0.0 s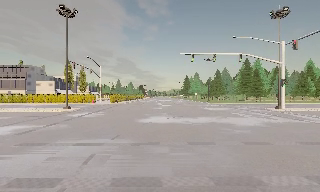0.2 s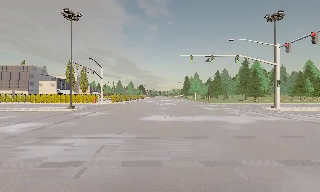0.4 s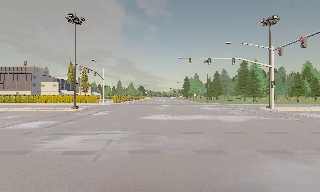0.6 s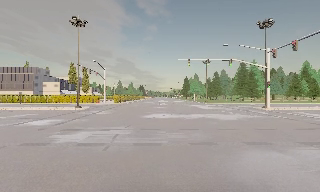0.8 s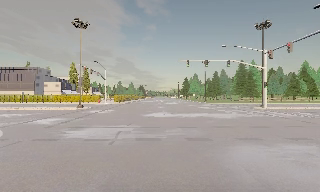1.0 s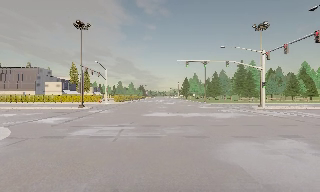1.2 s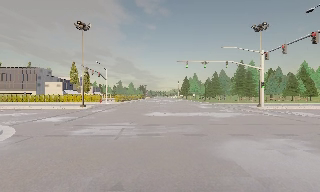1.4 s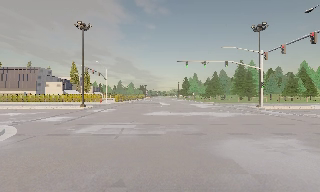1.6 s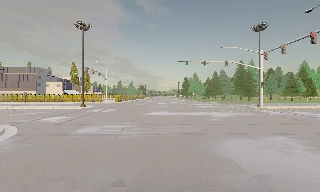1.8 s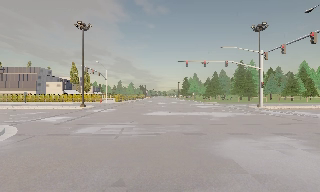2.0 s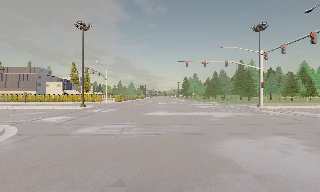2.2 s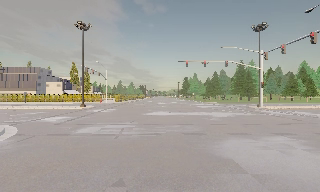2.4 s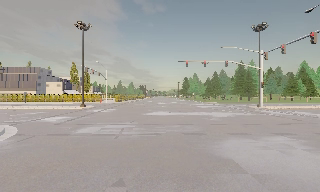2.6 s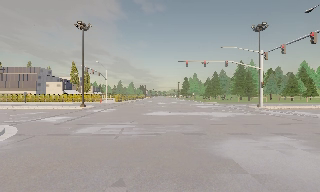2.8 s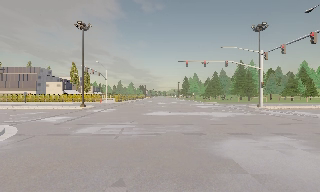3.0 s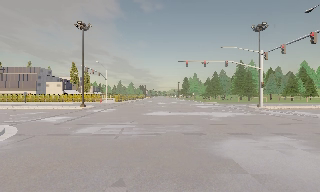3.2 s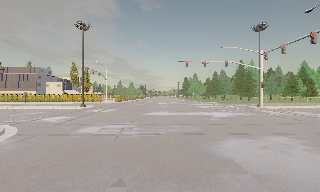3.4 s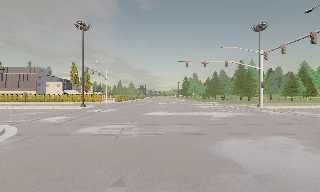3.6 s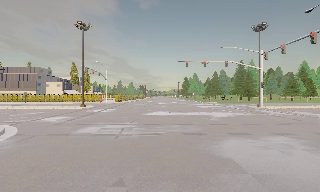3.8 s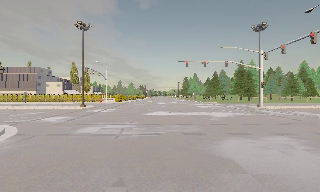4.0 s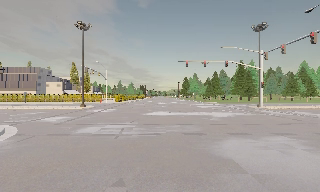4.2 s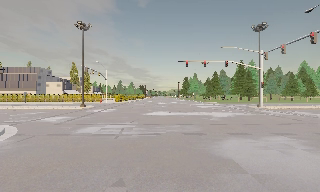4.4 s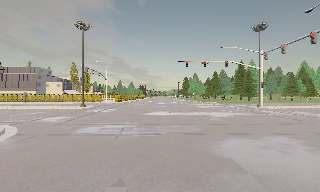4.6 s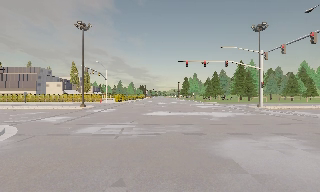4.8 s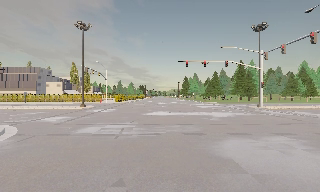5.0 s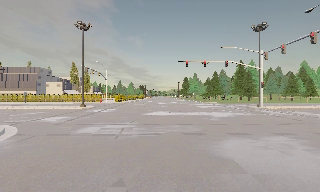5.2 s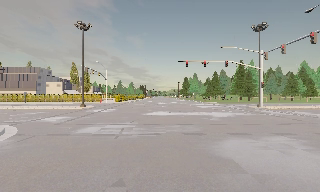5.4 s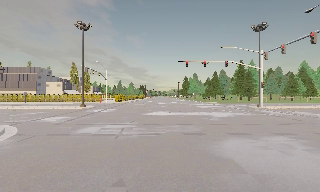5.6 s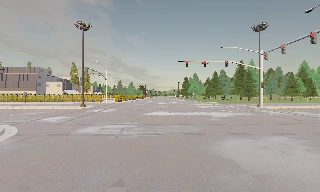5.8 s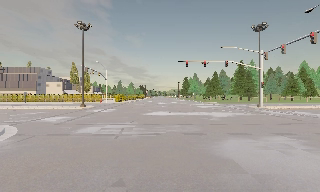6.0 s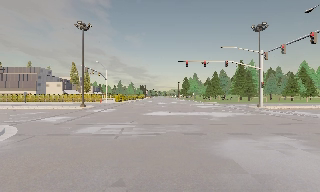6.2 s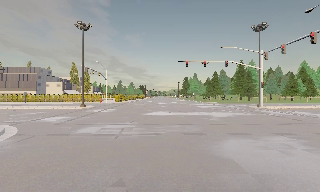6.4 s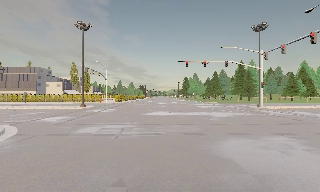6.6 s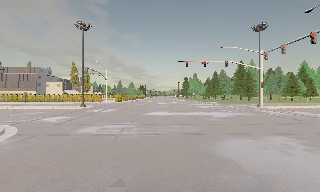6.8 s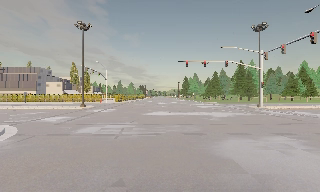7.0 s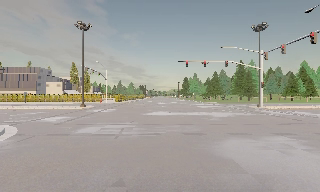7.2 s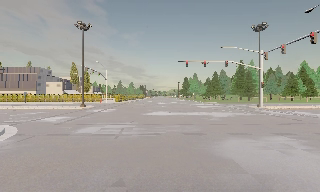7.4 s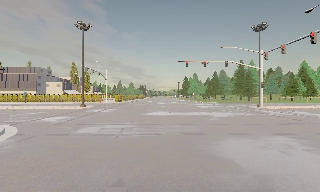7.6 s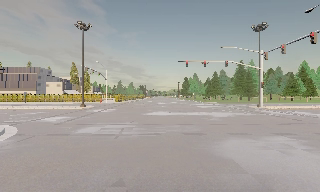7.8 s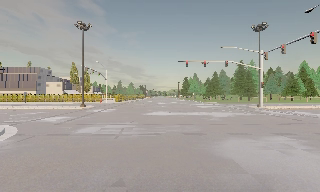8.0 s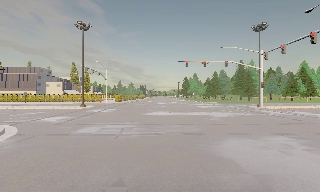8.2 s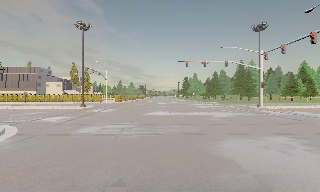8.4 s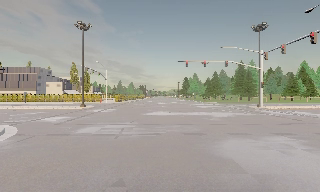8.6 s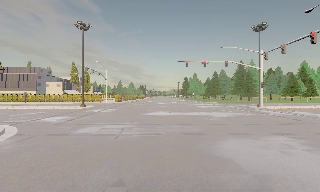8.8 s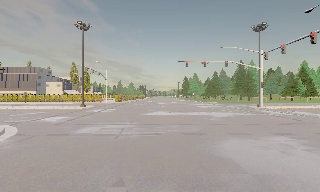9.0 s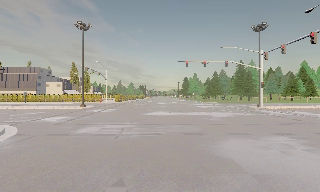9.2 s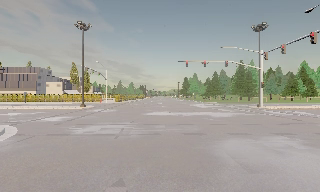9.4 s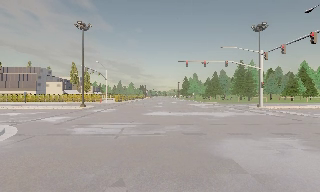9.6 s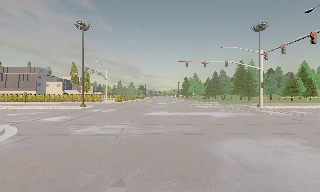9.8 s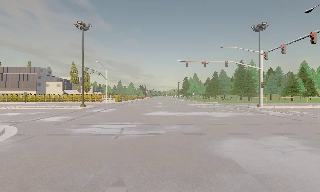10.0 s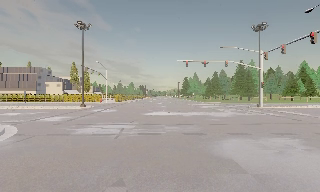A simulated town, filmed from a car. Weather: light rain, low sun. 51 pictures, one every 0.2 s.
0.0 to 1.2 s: The camera travels backward, about 4 m, so what stands in front gets smaller. It loses speed.
1.2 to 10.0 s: The camera keeps its place and its aim.
The film runs backward here.
